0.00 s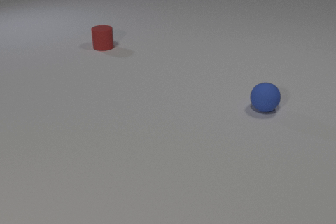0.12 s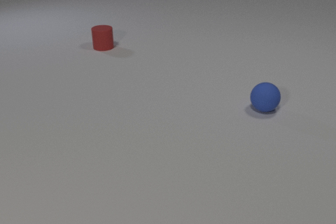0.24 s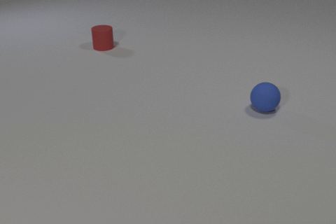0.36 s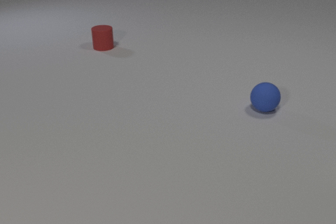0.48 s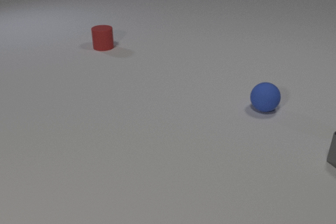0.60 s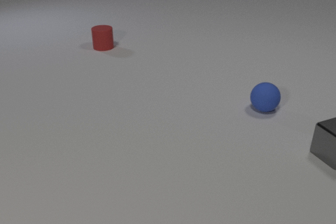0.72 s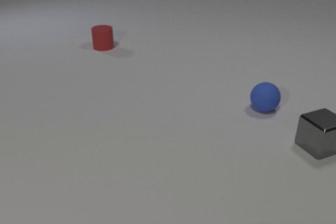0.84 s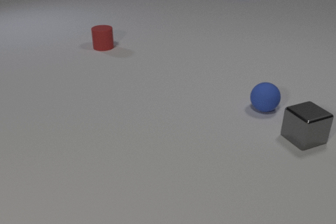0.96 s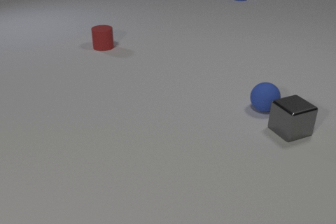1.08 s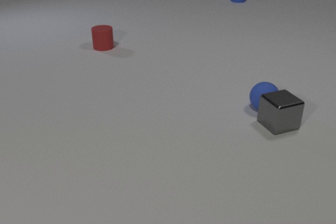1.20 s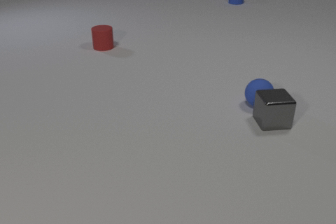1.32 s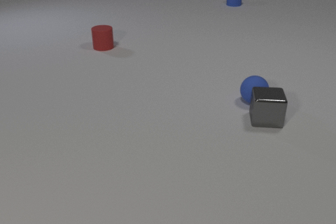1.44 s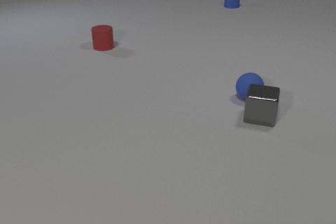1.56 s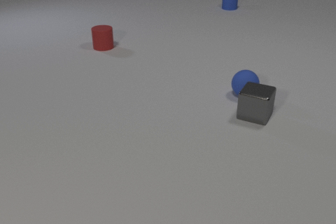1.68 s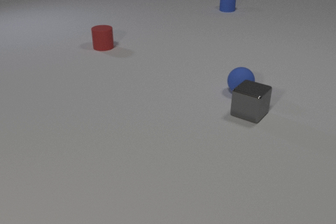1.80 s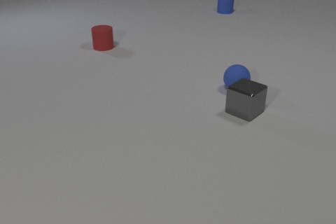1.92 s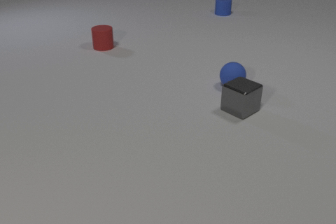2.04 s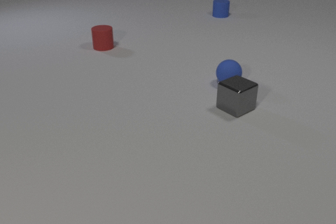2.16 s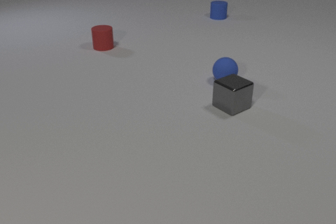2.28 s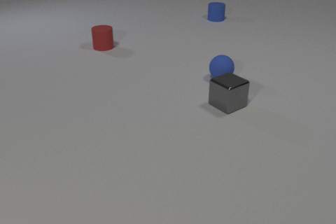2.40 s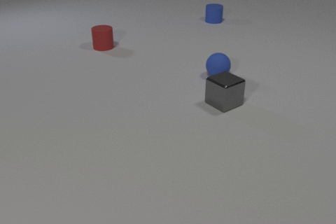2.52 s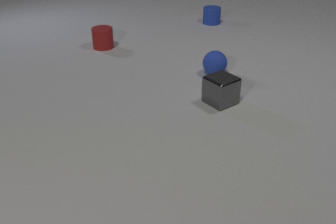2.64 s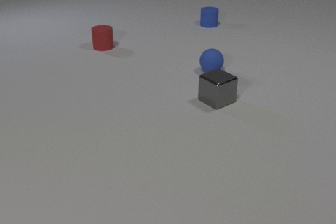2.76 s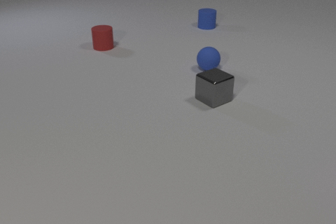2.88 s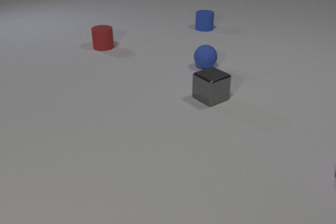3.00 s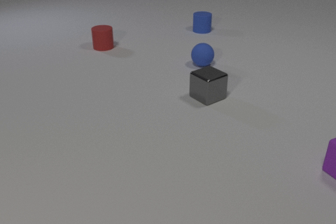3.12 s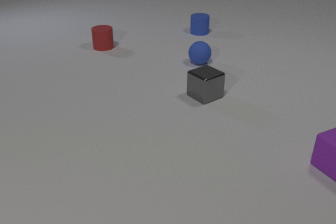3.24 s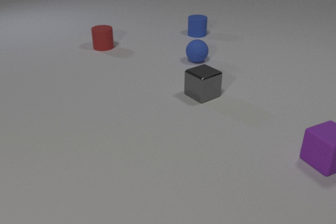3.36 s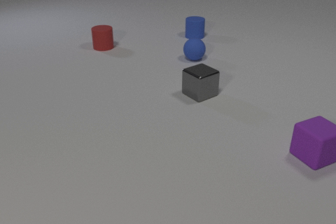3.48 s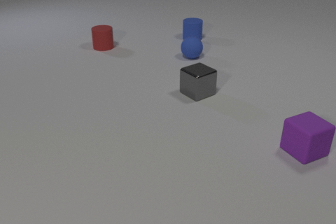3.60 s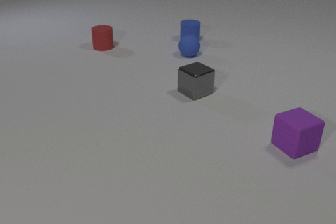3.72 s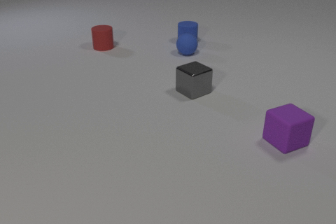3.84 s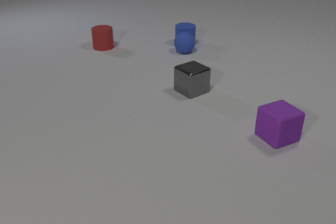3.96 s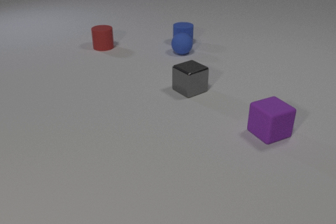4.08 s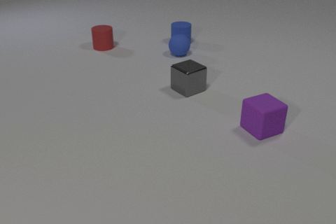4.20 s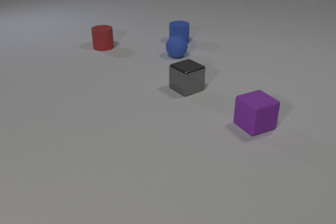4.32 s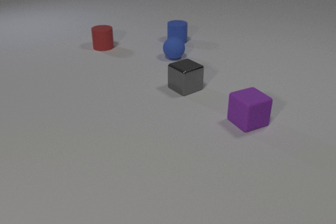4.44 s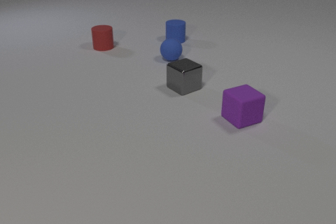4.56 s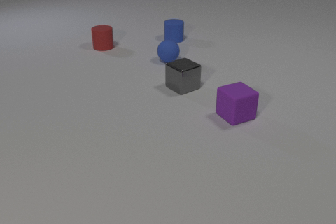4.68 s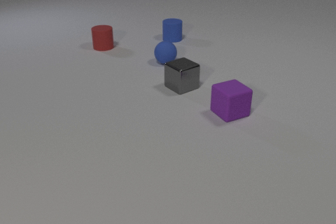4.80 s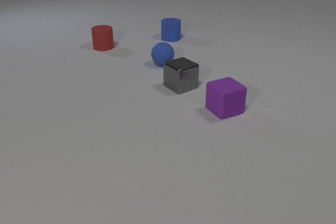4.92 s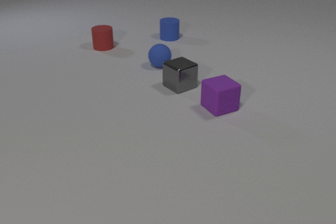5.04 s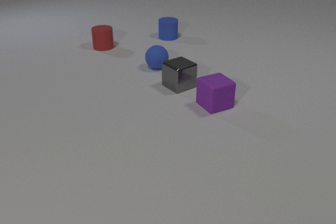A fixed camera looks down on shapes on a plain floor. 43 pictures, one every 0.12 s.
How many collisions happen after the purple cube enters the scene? 1.
What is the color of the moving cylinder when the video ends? blue.
What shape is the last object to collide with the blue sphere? cylinder.
0.00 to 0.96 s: The gray metal cube comes in at the right edge, slides to the left and away from the camera. The blue rubber cylinder comes in at the top edge, slides toward the camera.
0.96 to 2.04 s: The gray metal cube slides to the left and away from the camera, spins clockwise seen from above by about 75 degrees, its near face sliding to the left. The blue rubber sphere rolls away from the camera and to the left. The blue rubber cylinder slides toward the camera. The gray metal cube and the blue rubber sphere collide.
2.04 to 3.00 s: The gray metal cube slides to the left and away from the camera. The blue rubber sphere rolls away from the camera and to the left. The blue rubber cylinder slides toward the camera. The purple rubber cube comes in at the right edge, slides to the left.
3.00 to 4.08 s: The gray metal cube slides to the left and away from the camera. The blue rubber sphere rolls away from the camera and to the left. The blue rubber cylinder slides toward the camera and to the left. The purple rubber cube slides to the left and away from the camera. The blue rubber sphere and the blue rubber cylinder collide.
4.08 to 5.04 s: The gray metal cube slides to the left and away from the camera. The blue rubber sphere rolls toward the camera and to the left. The blue rubber cylinder slides away from the camera and to the left. The purple rubber cube slides to the left and away from the camera.
